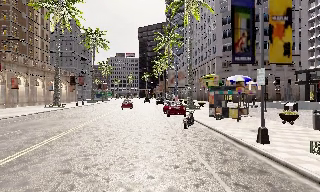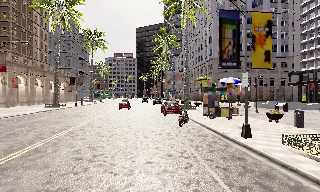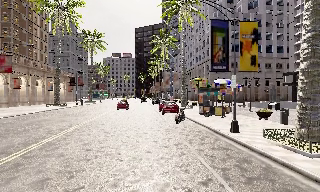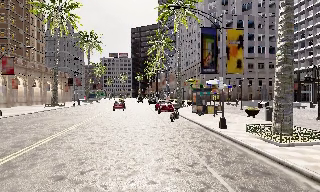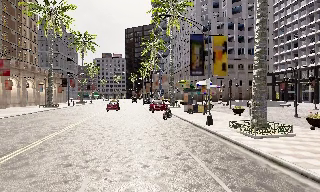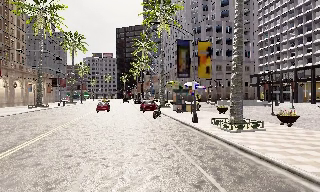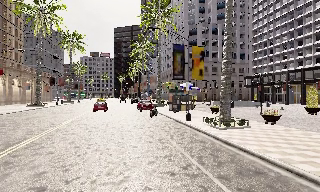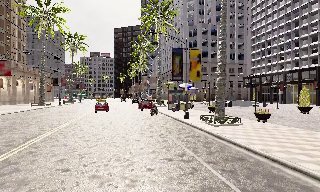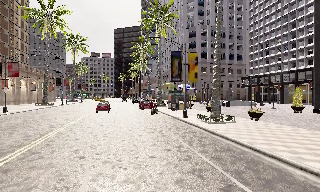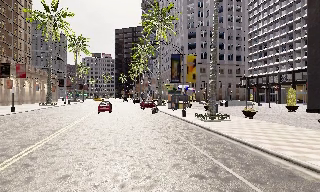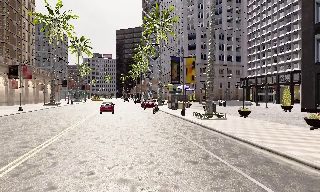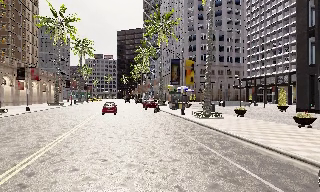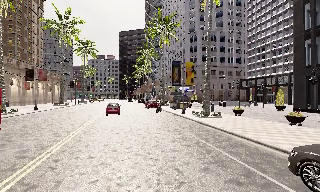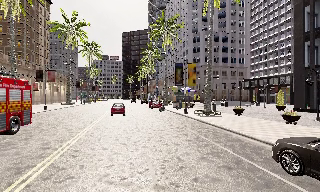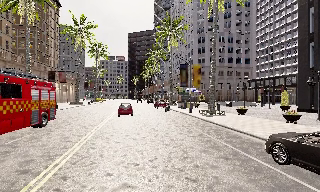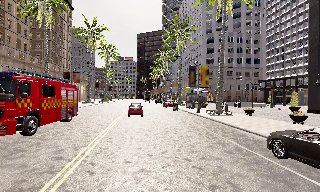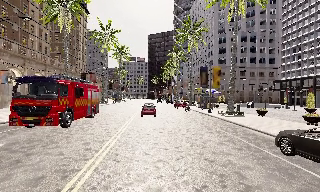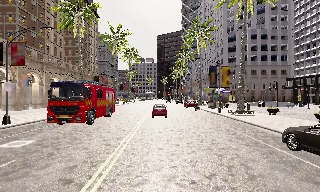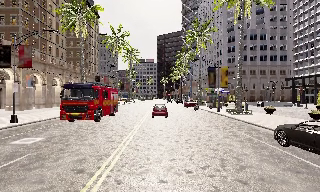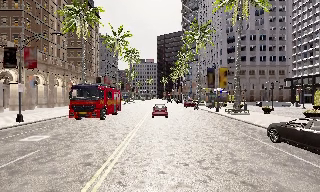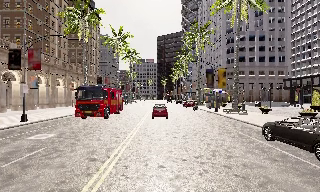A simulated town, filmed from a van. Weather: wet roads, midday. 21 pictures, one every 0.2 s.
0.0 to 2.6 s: The camera travels backward, about 13 m, so what stands in front gets smaller.
2.6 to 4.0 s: The camera swings to its left by about 10 degrees, and the scene slides to the right. It travels backward, about 5 m, so what stands in front gets smaller. It loses speed.
The film runs backward here.
